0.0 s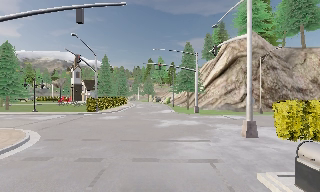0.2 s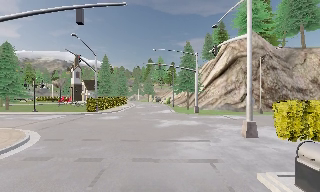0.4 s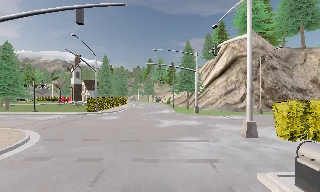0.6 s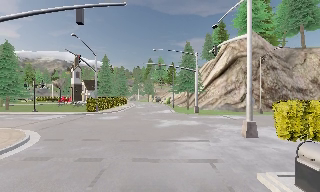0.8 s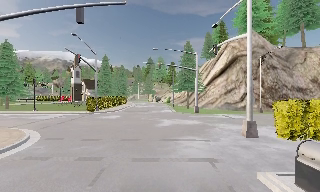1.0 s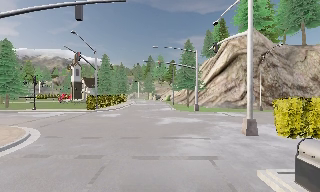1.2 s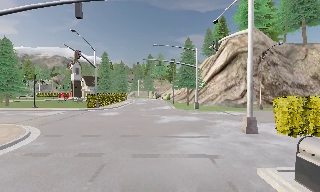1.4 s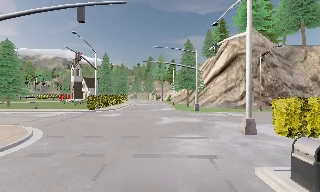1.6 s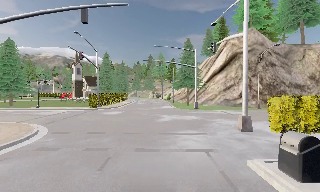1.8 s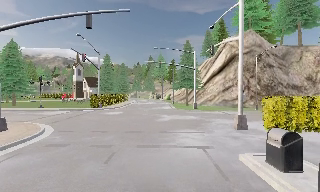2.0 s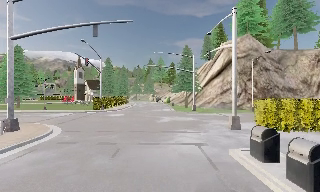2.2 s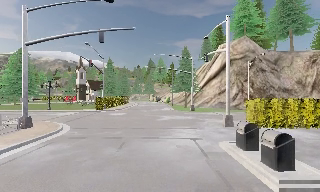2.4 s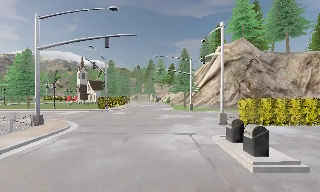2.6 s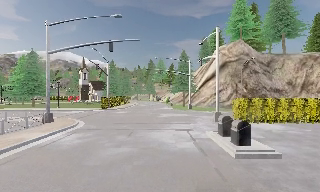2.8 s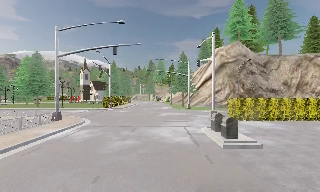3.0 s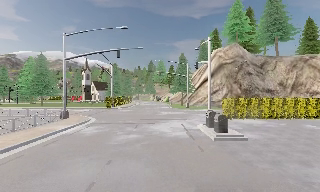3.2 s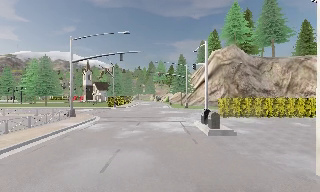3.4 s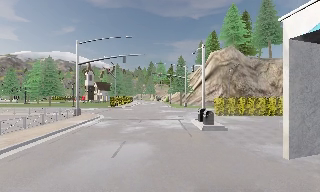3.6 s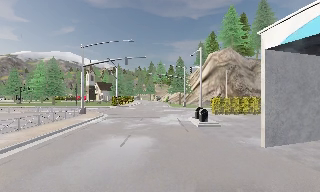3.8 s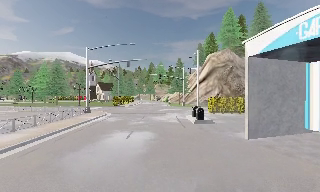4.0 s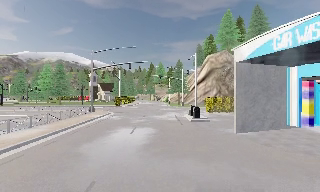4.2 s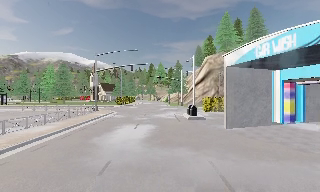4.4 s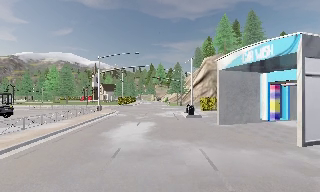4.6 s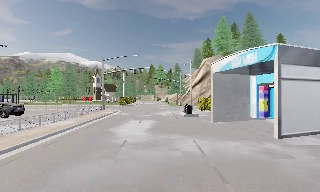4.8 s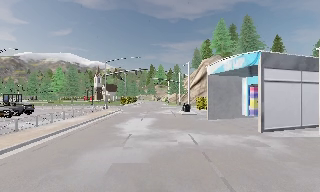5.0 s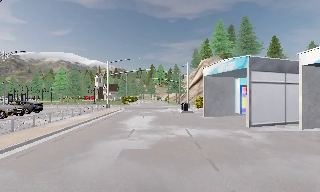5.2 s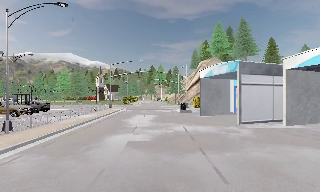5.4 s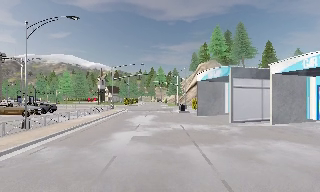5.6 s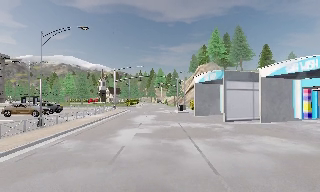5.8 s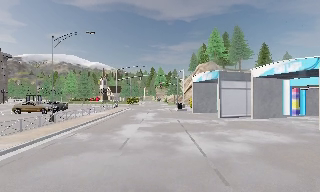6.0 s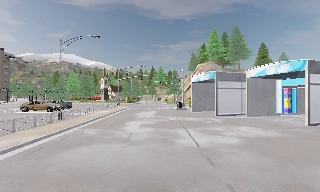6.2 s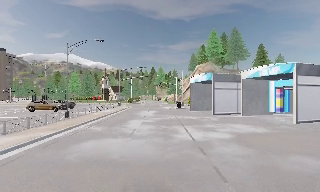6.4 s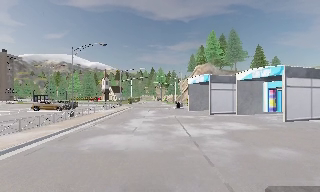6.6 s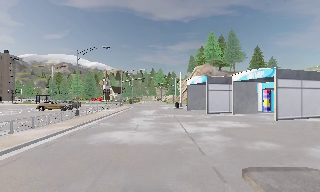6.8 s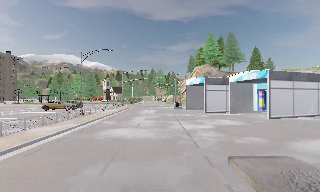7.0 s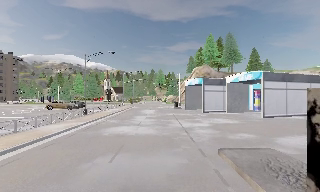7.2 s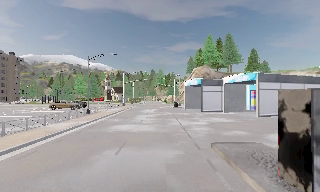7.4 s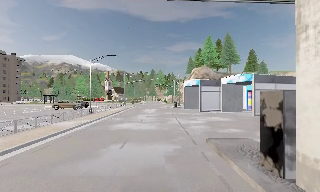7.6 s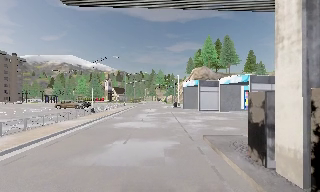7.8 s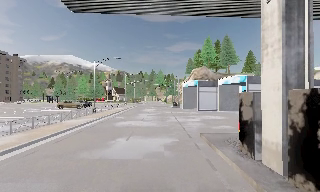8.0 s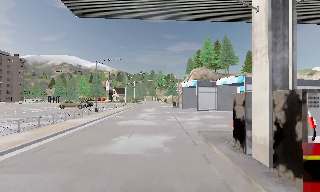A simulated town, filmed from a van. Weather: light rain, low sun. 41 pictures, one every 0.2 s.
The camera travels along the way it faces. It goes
backward.
0.0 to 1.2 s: The camera keeps its place and its aim.
1.2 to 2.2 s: The camera travels backward, about 3 m, so what stands in front gets smaller. It gains speed.
2.2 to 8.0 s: The camera travels backward, about 30 m, so what stands in front gets smaller.
The film runs backward here.
